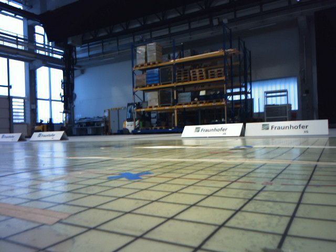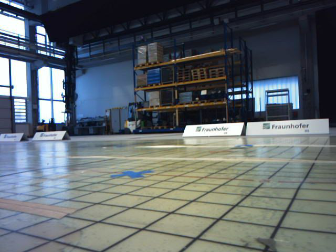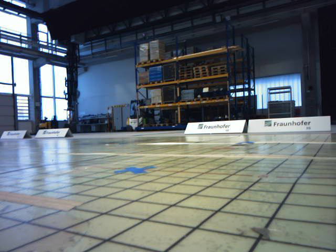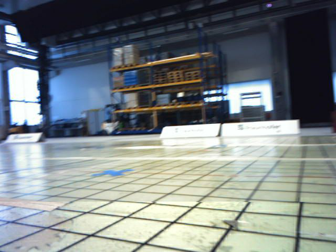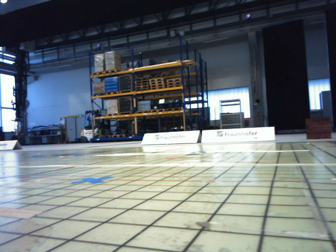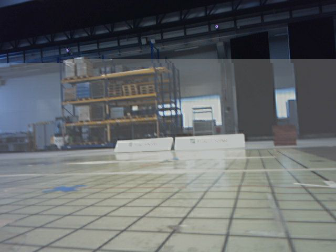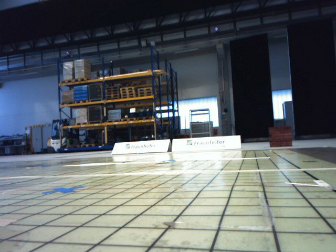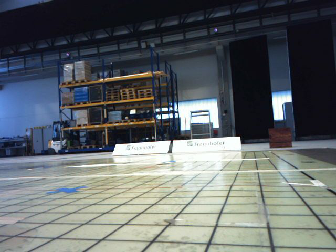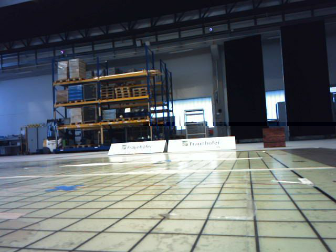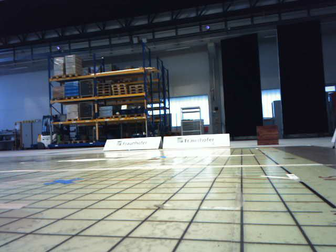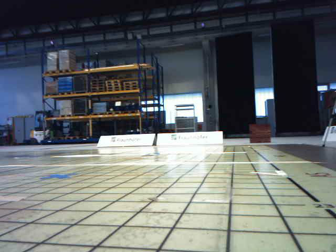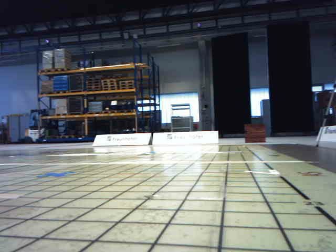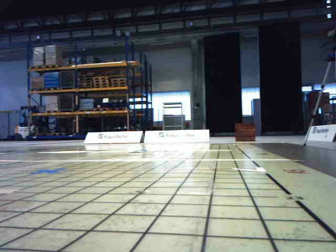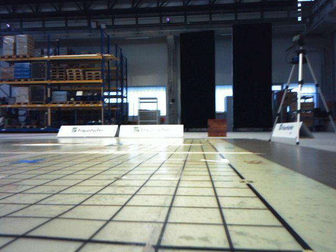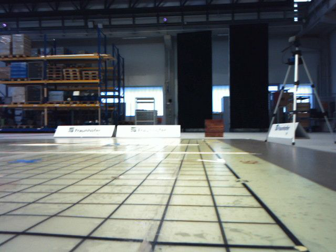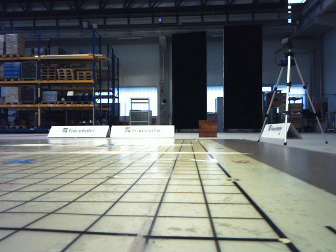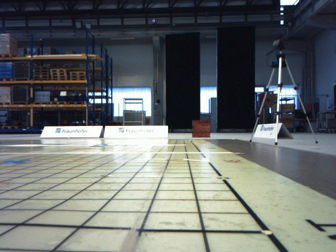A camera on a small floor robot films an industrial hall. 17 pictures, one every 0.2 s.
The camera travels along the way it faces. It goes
backward.
0.0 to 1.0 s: The camera swings to its right by about 15 degrees, and the scene slides to the left. It travels backward, about 0.2 m, so what stands in front gets smaller.
1.0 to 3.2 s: The scene slides to the left, as the camera pans about 15 degrees to its right. It travels backward, about 0.5 m, so what stands in front gets smaller.
The film runs backward here.
